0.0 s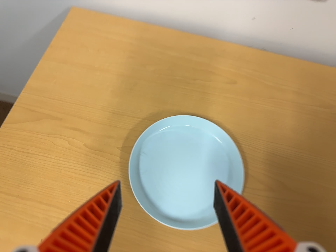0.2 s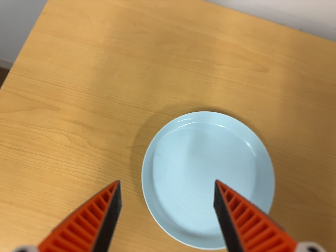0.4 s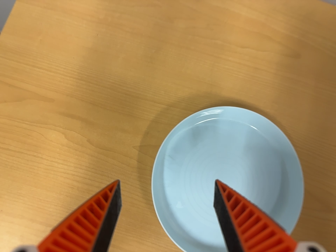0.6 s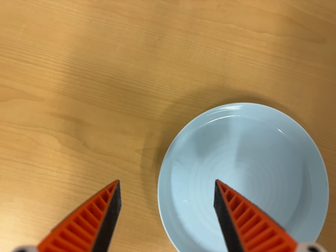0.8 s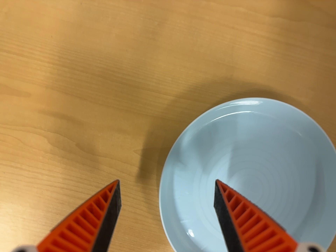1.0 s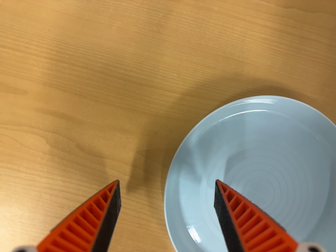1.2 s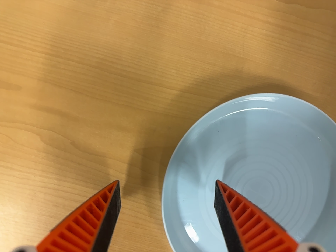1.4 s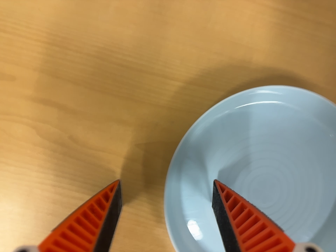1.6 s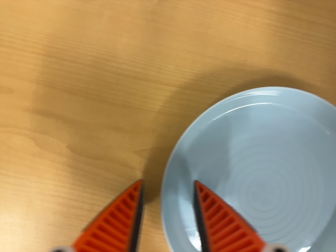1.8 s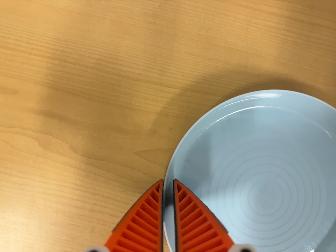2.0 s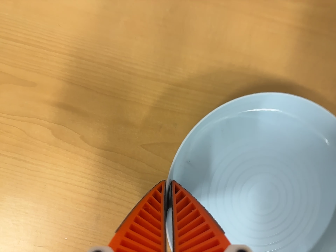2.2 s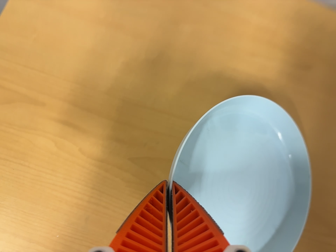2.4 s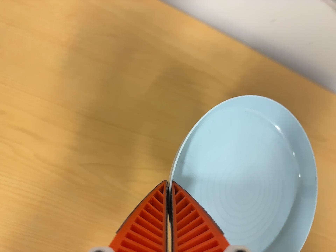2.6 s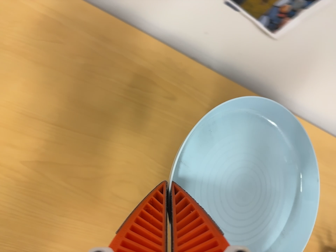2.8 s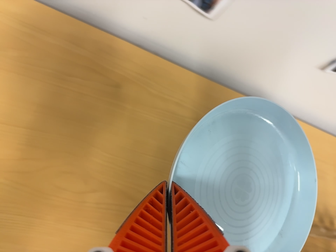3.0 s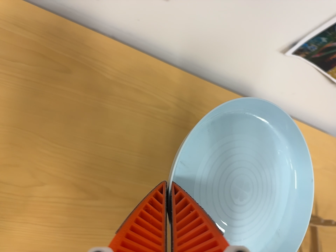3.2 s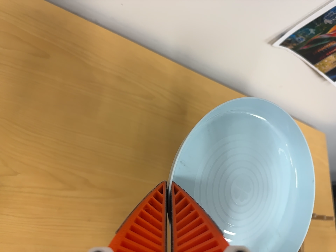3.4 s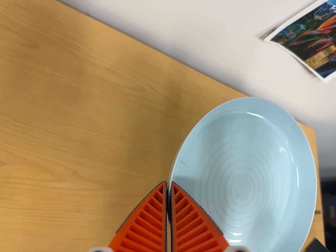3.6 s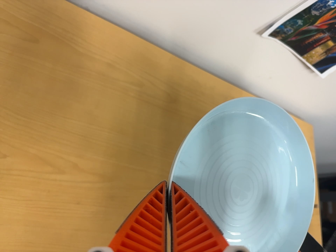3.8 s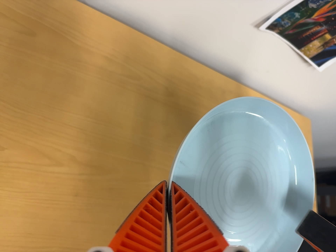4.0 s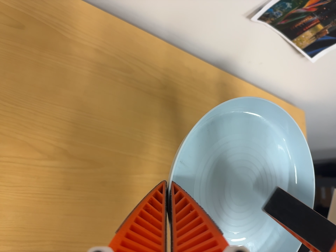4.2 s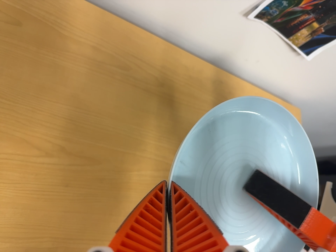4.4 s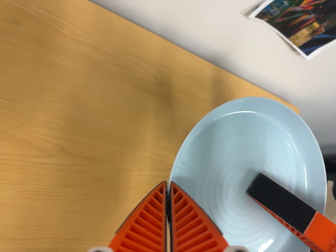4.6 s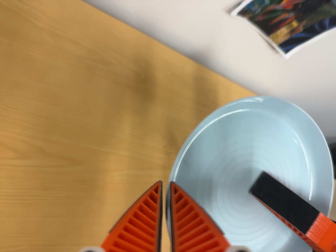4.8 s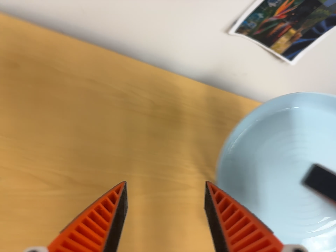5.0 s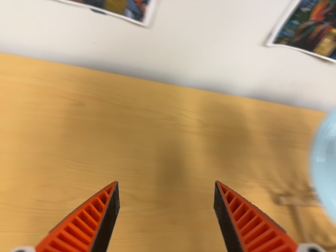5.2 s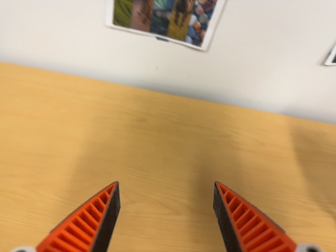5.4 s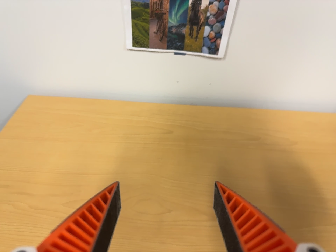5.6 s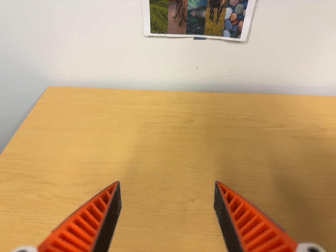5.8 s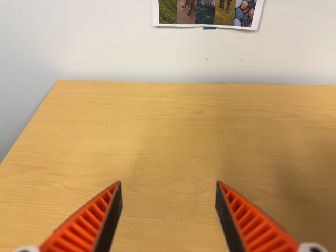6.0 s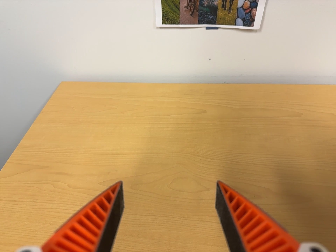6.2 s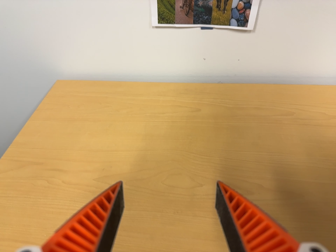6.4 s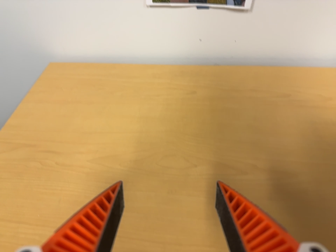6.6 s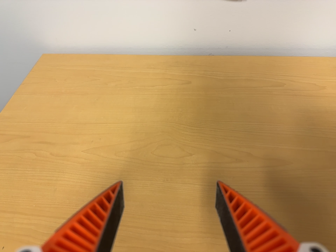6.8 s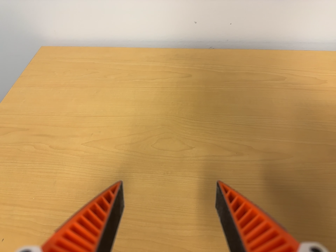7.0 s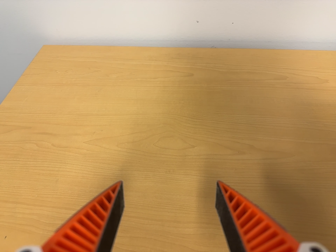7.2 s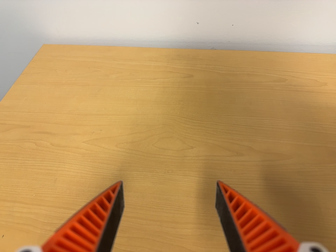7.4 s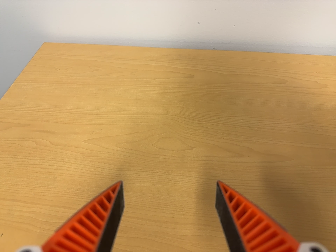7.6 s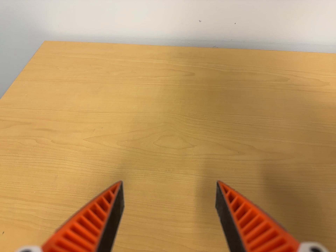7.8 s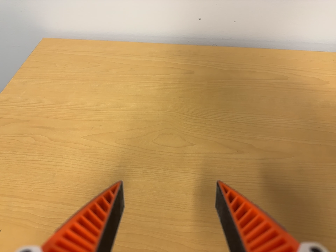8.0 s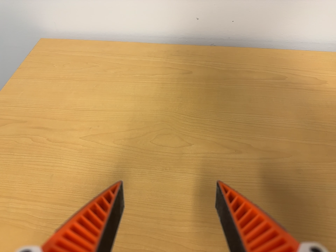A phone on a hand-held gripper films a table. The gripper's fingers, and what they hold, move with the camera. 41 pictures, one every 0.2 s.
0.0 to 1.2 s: The camera travels forward and toward the top of its view, about 26 cm, so what stands in front looms larger. Its aim tips toward the bottom of its view by about 25 degrees.
1.2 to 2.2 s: The camera travels backward, about 7 cm, so what stands in front gets smaller. Its aim tips toward the top of its view by about 10 degrees, and the scene shifts downward.
2.2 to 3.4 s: The scene slides to the left, as the camera pans about 30 degrees to its right. It travels to its right, about 20 cm, so close, fixed things drift to the left.
3.4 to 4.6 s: The camera shifts only a little, or ends up much as it began.
4.6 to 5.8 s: The scene slides to the right, as the camera pans about 40 degrees to its left. It travels toward the bottom of its view and backward, about 14 cm. Its aim tips toward the top of its view by about 25 degrees. It rolls about its line of sight by about 20 degrees, and the scene rotates counterclockwise.
5.8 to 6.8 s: The camera travels toward the bottom of its view, about 5 cm, so close, fixed things drift upward.
6.8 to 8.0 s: The camera keeps its place and its aim.
The film runs forward here.
